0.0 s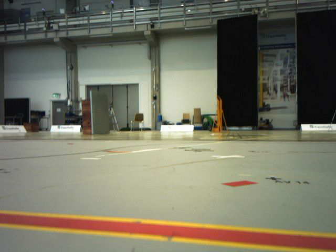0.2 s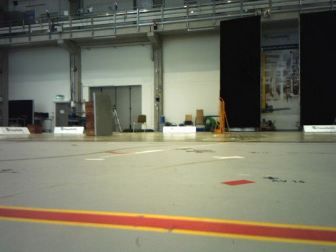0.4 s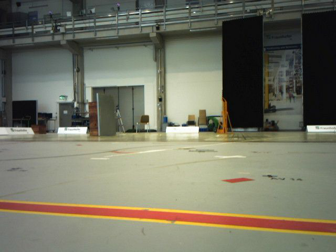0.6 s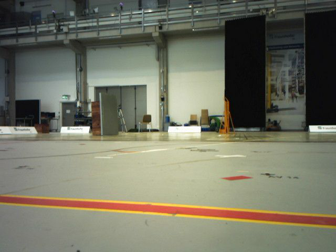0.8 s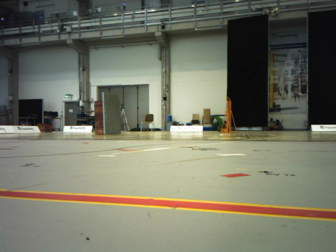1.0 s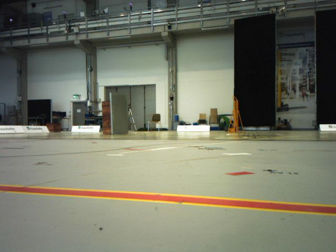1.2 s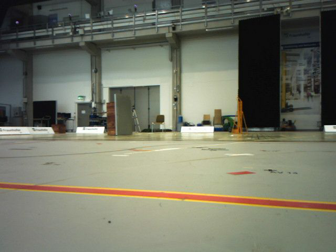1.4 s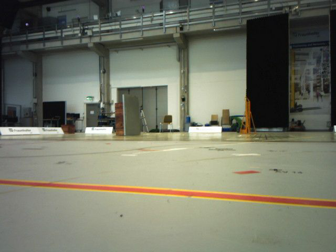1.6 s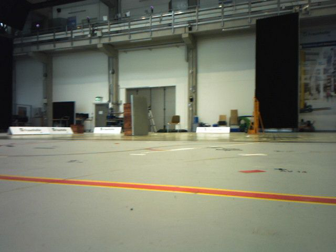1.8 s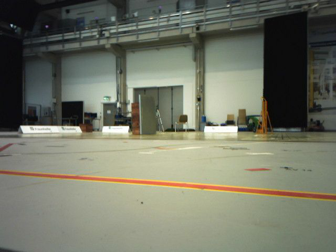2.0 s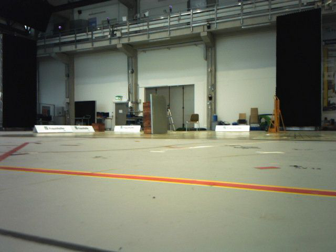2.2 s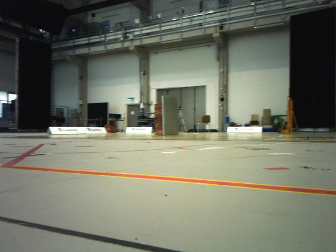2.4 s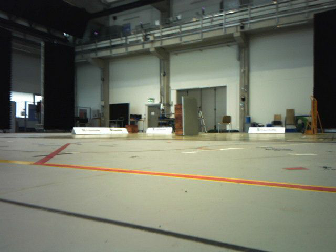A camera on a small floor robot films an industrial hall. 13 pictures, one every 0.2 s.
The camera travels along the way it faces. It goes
backward.
0.0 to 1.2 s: The camera travels backward, about 0.2 m, so what stands in front gets smaller.
1.2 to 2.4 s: The scene slides to the right, as the camera pans about 15 degrees to its left. It travels backward, about 0.2 m, so what stands in front gets smaller.
The film runs backward here.
